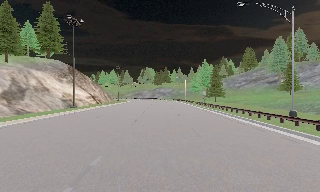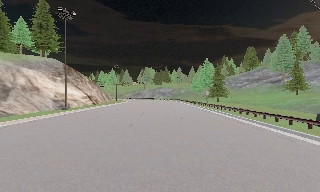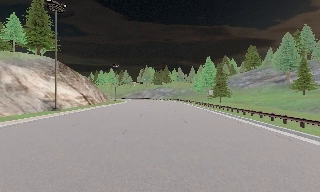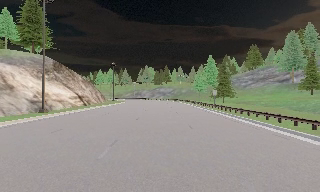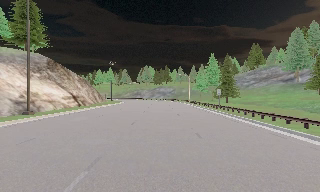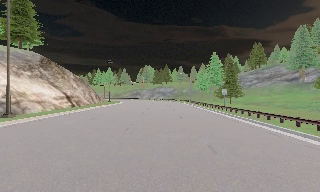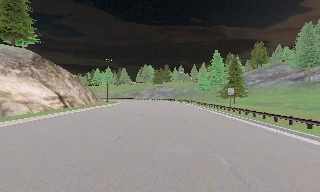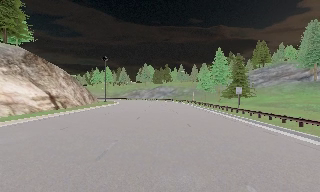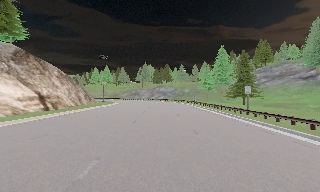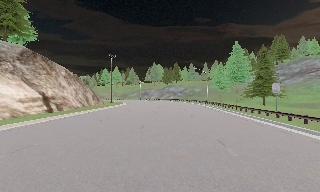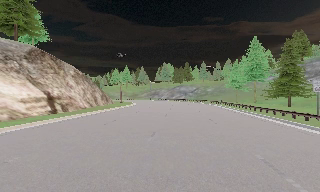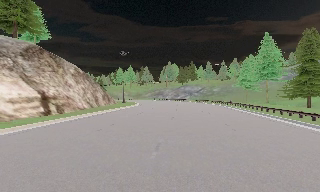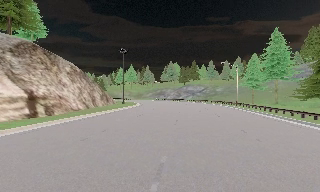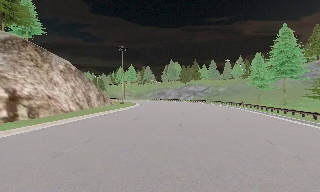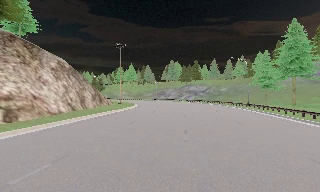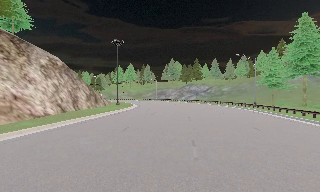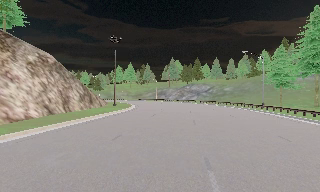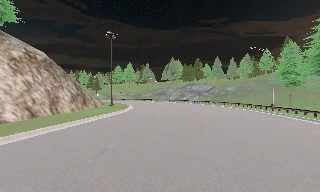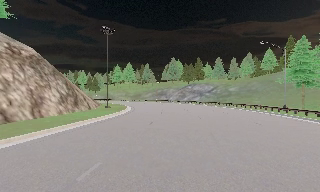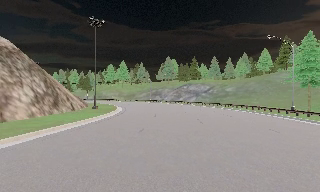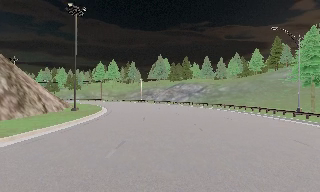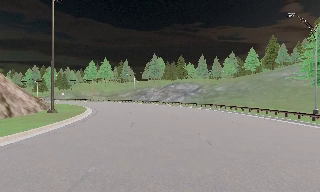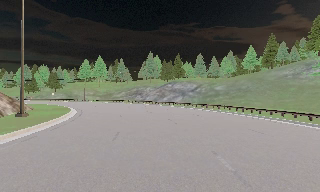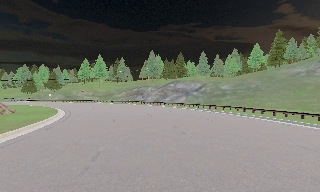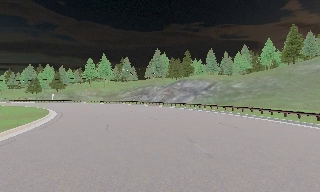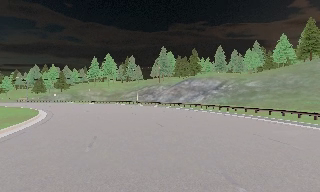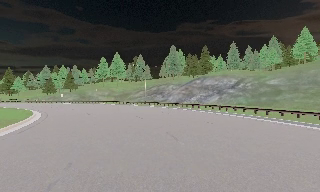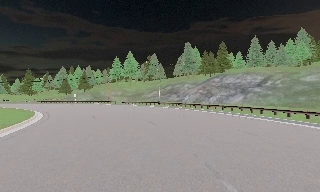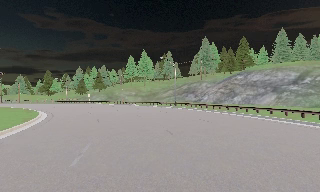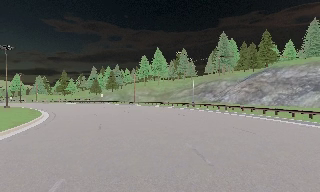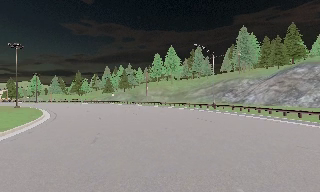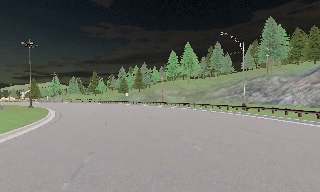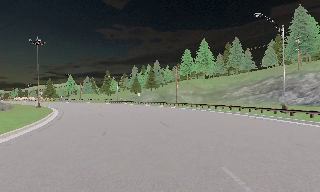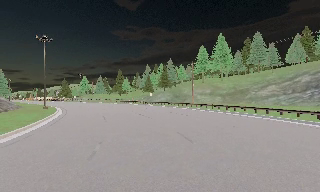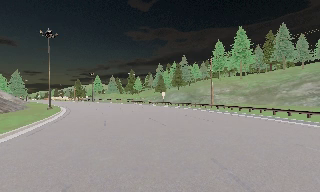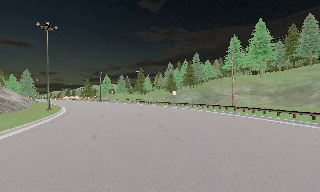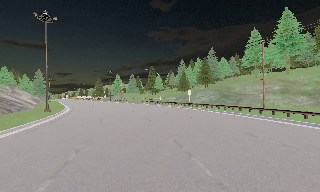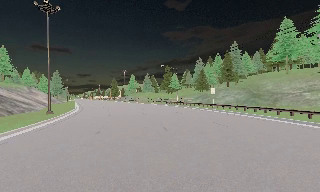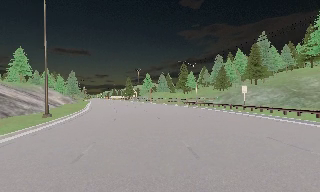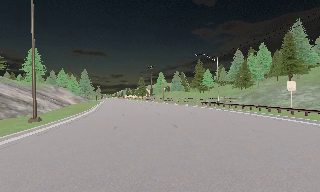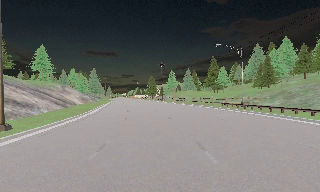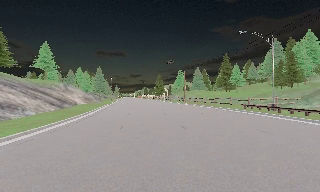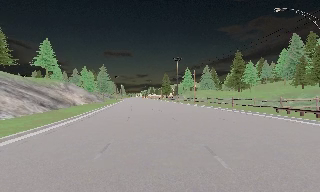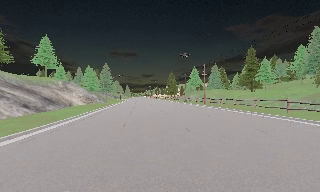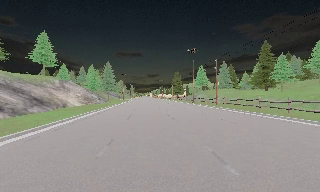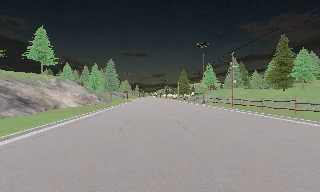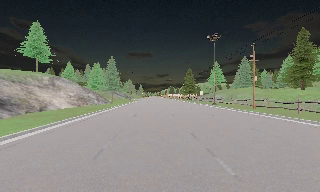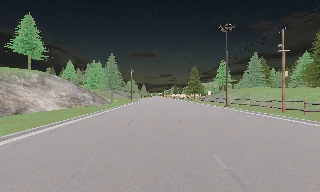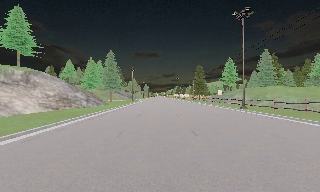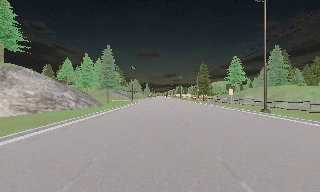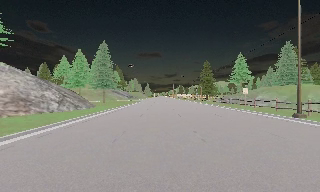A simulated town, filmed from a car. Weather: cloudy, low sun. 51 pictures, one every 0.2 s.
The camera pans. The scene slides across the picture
to the right.
The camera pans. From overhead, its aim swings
counterclockwise.
0.0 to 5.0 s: The camera travels forward, about 50 m, so what stands in front looms larger.
5.0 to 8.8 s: The scene slides to the right, as the camera pans about 75 degrees to its left. It travels forward, about 65 m.
8.8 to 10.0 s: The camera travels forward, about 20 m, so what stands in front looms larger.
The film runs forward here.
